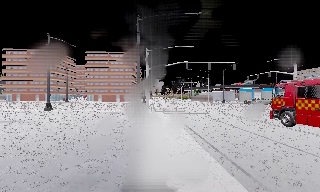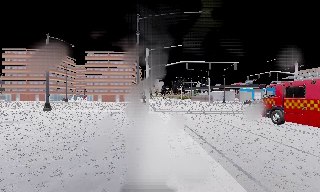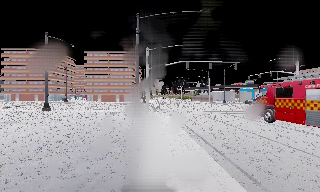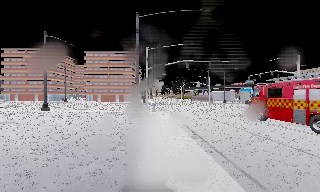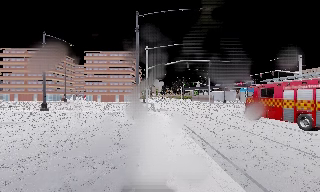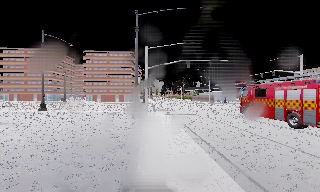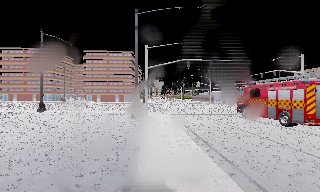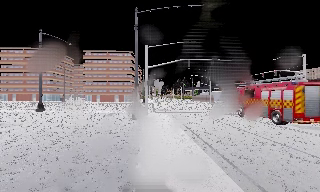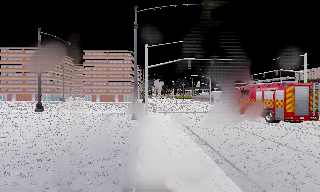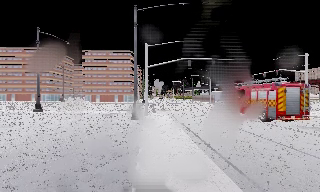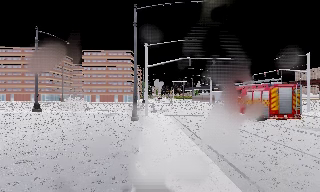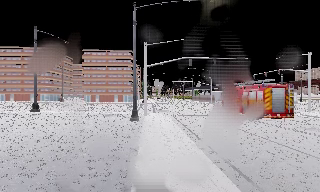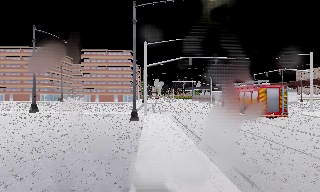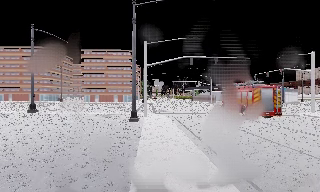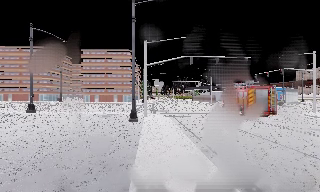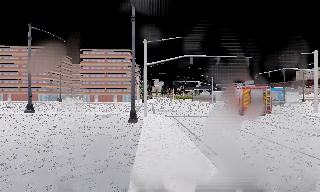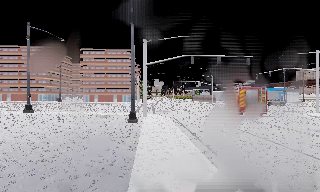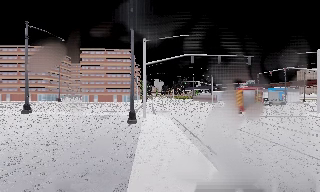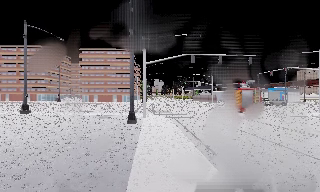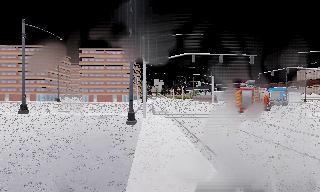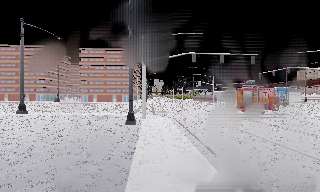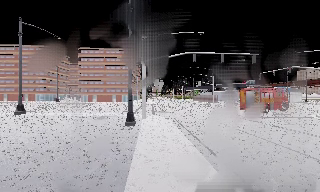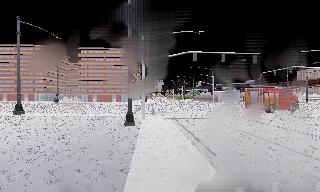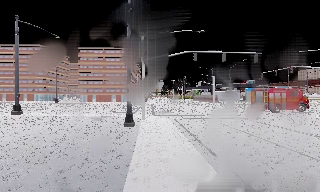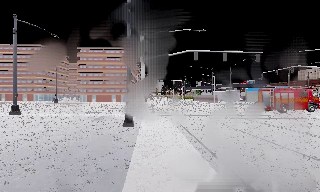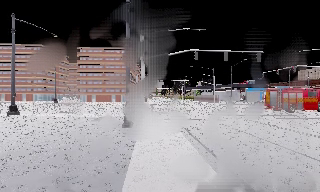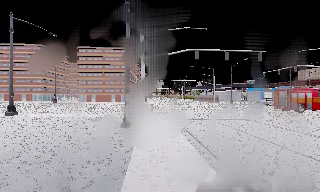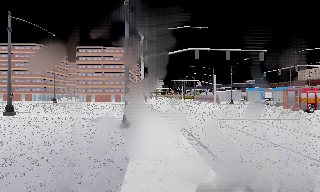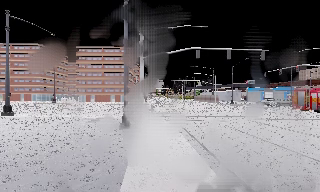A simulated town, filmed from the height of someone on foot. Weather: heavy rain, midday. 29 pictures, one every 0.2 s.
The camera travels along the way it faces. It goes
forward.
0.0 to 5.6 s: The camera travels forward, about 6 m, so what stands in front looms larger.
The film runs forward here.
